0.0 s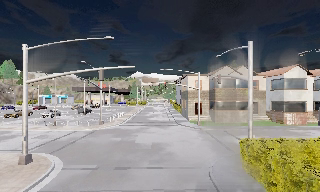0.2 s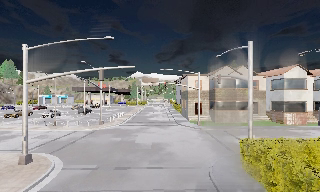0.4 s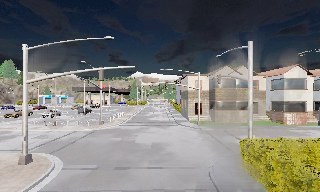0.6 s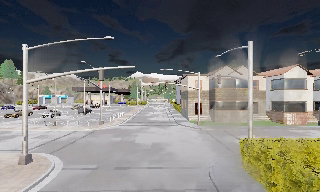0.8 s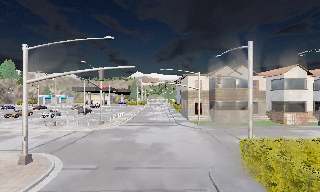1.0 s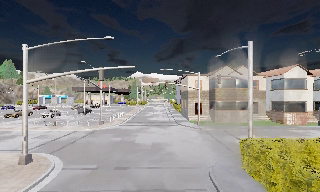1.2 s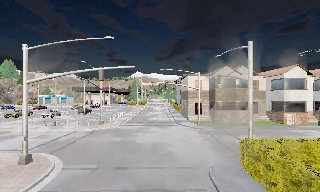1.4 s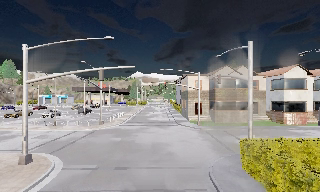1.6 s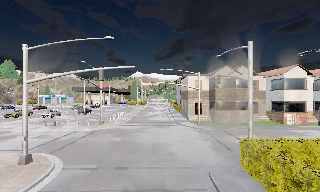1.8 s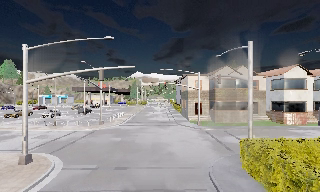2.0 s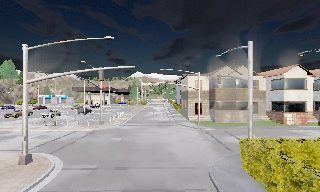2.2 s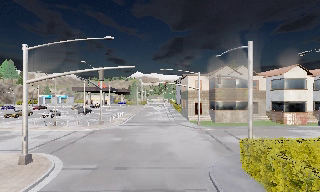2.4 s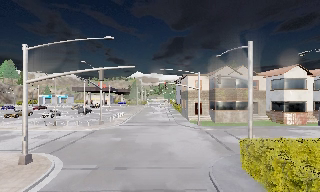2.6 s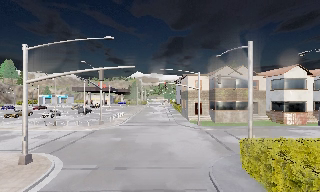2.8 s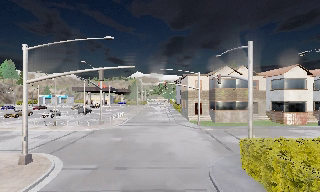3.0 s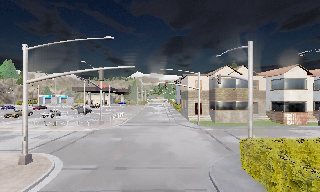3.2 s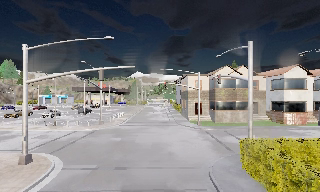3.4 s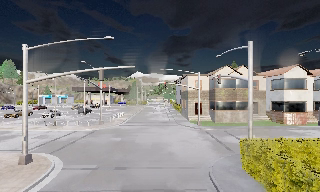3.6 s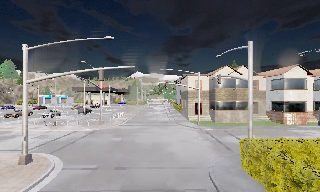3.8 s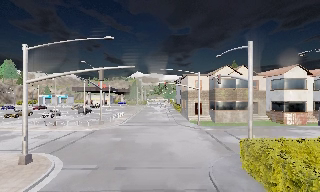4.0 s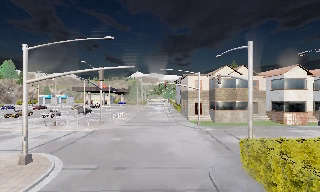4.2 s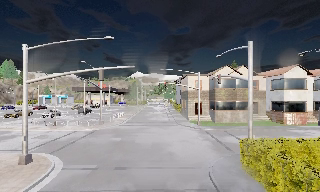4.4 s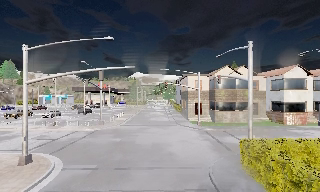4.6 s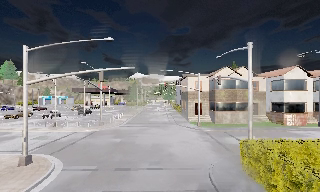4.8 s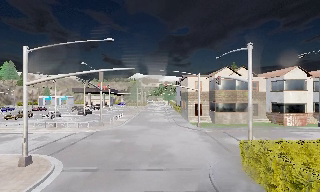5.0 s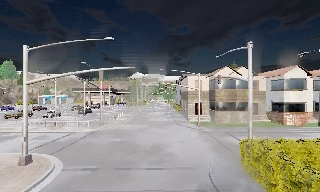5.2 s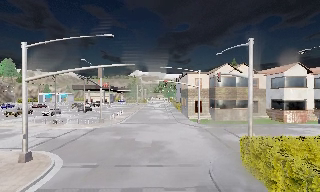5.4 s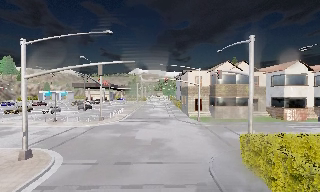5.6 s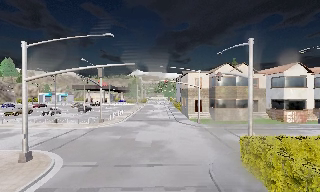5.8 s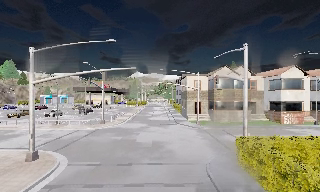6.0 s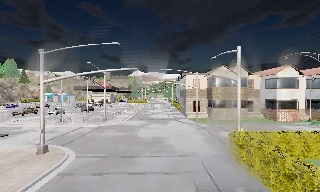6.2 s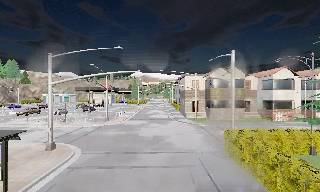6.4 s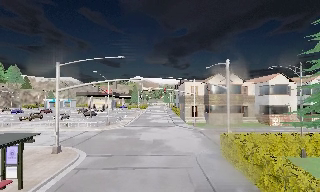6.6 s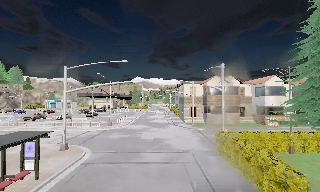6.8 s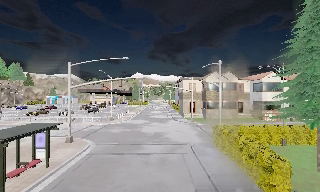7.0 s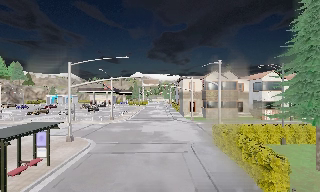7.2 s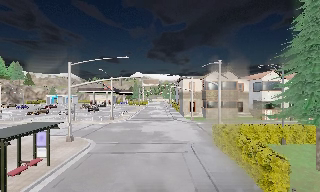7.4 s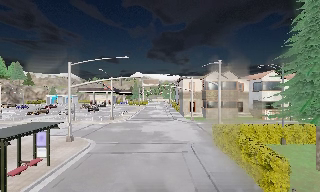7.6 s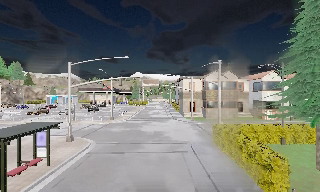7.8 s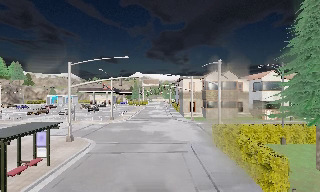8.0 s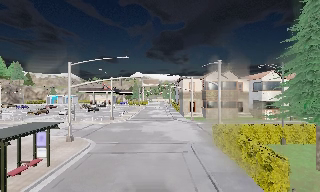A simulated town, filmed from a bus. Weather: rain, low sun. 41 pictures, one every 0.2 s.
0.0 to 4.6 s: The camera keeps its place and its aim.
4.6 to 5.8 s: The camera travels backward, about 0.5 m, so what stands in front gets smaller. It gains speed.
5.8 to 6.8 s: The camera travels backward, about 4.5 m, so what stands in front gets smaller.
6.8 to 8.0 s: The camera keeps its place and its aim.
The film runs backward here.
